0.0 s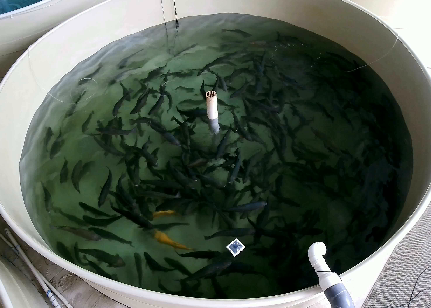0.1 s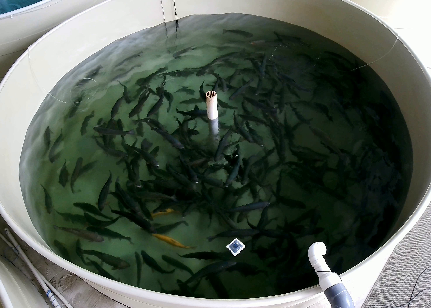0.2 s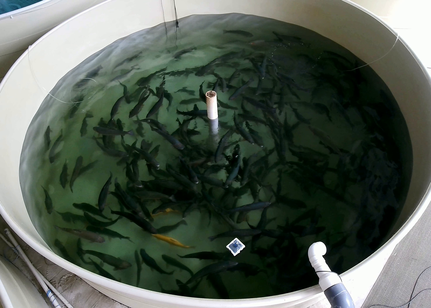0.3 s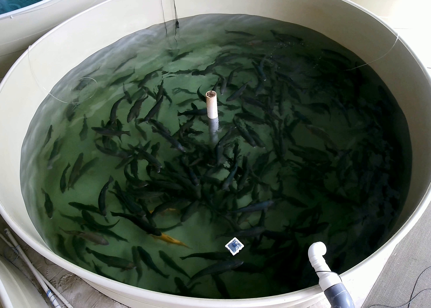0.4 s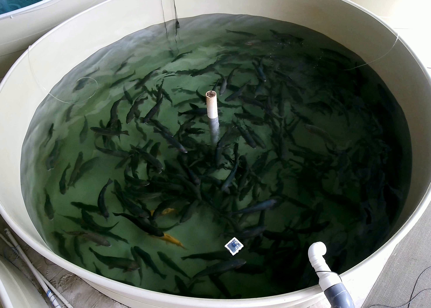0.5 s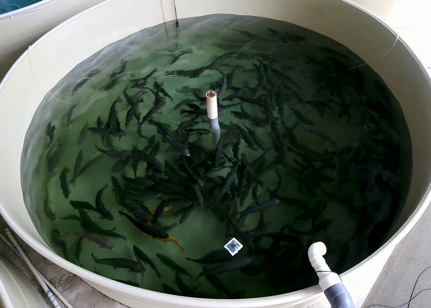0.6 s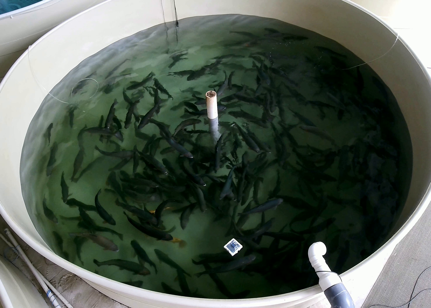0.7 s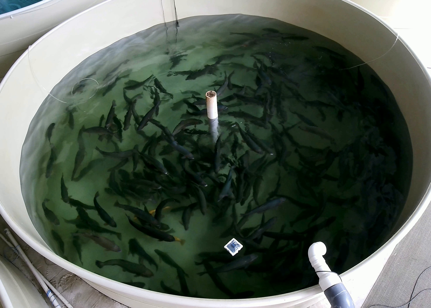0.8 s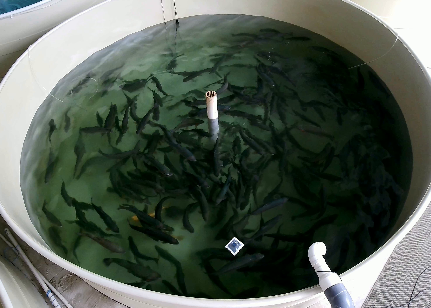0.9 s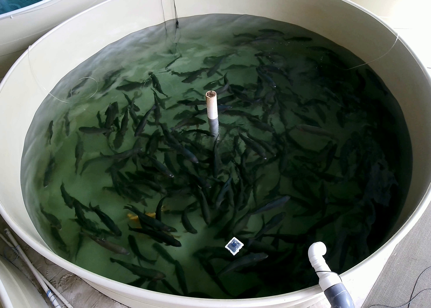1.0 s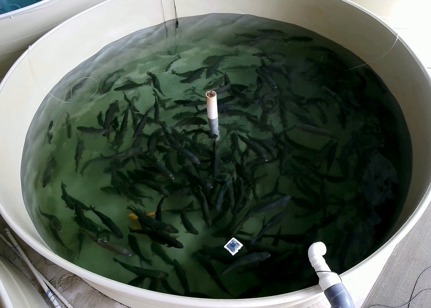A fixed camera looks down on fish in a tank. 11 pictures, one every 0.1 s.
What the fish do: Foraging.
